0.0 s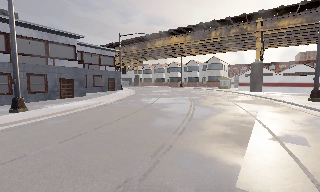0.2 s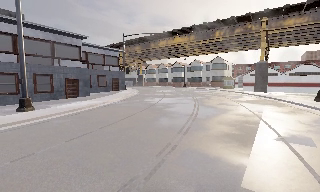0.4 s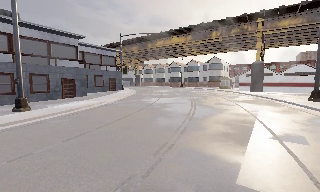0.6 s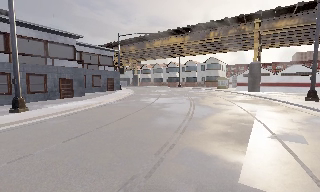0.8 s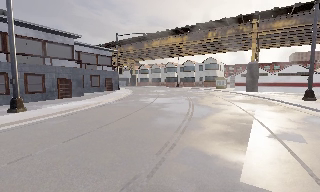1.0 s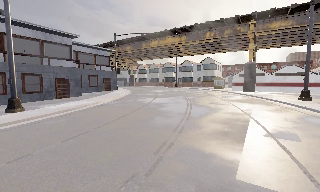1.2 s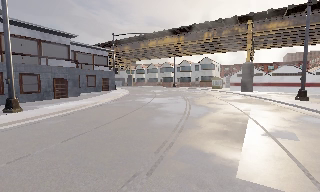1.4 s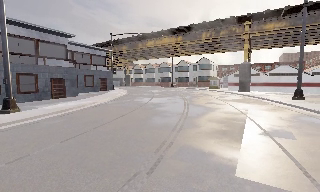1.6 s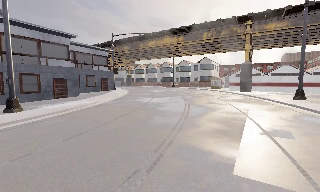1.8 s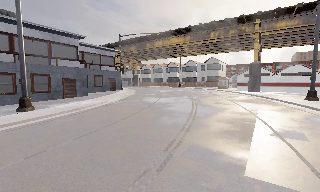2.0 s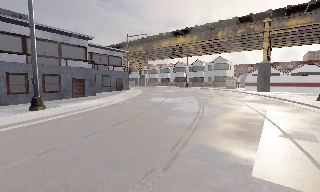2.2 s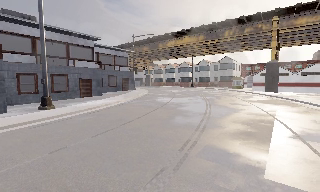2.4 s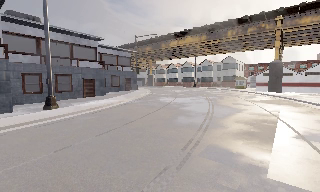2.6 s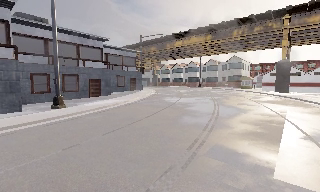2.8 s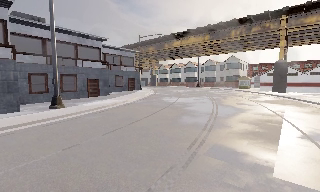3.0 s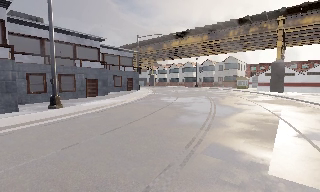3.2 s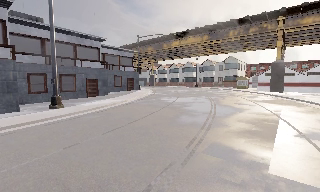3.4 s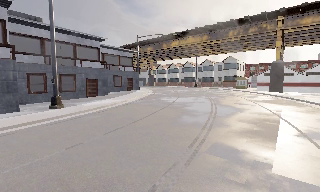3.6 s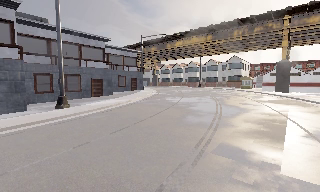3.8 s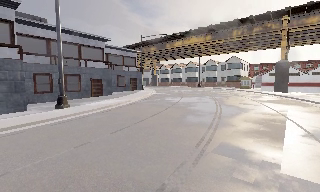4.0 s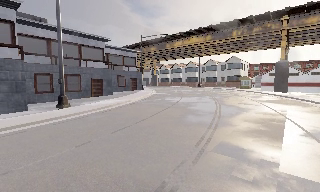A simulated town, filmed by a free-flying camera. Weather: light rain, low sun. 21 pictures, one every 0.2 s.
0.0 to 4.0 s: The camera travels to its left and backward, about 1 m, so close, fixed things drift to the right.
The film runs backward here.
